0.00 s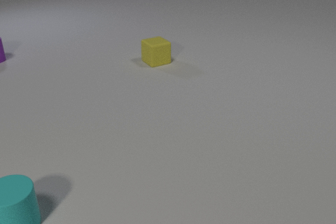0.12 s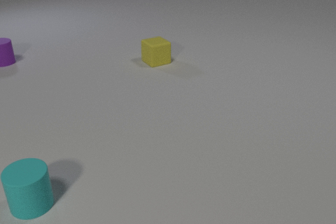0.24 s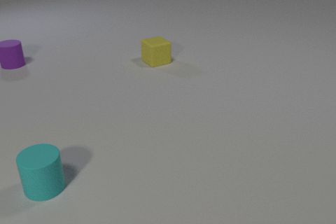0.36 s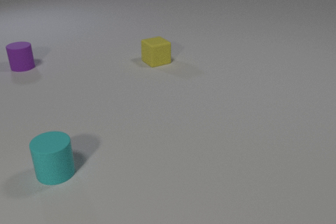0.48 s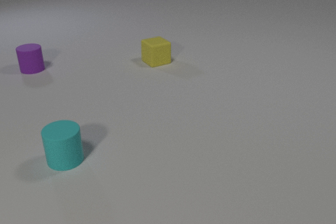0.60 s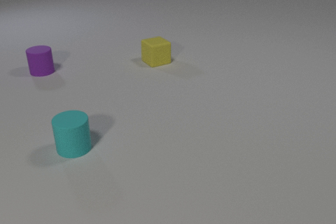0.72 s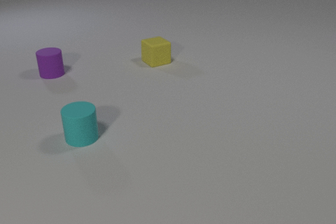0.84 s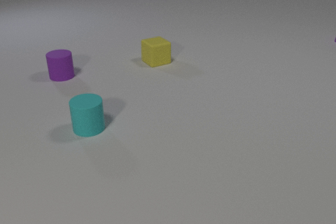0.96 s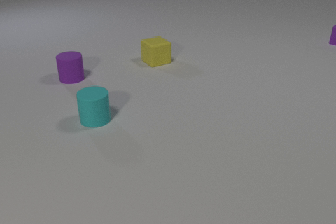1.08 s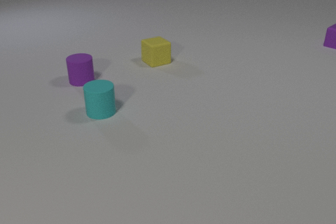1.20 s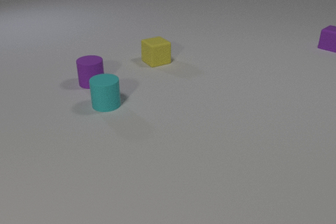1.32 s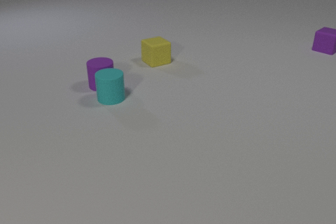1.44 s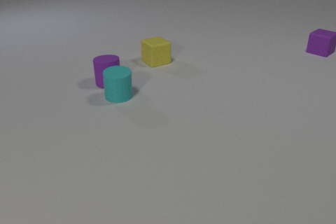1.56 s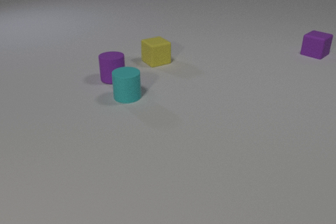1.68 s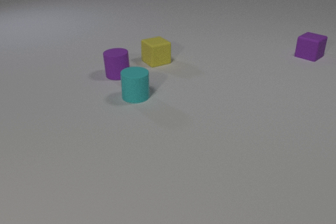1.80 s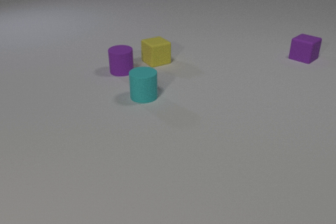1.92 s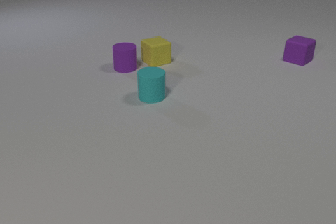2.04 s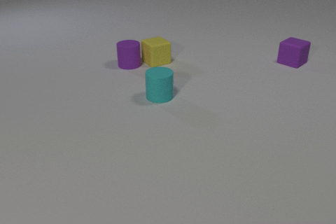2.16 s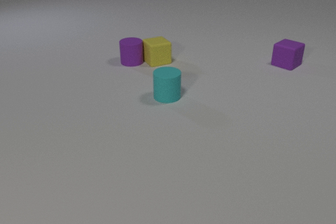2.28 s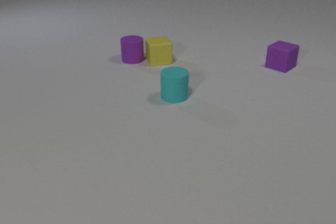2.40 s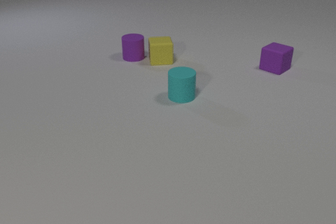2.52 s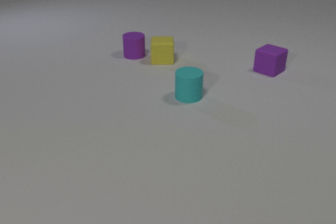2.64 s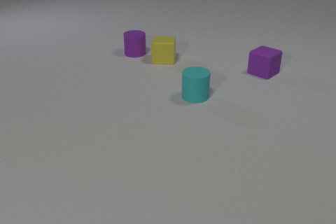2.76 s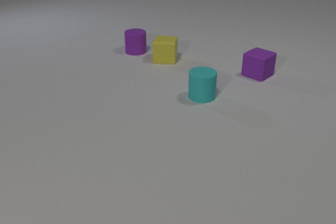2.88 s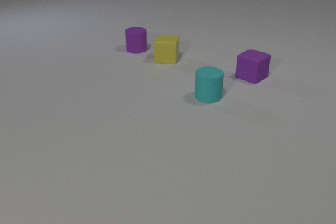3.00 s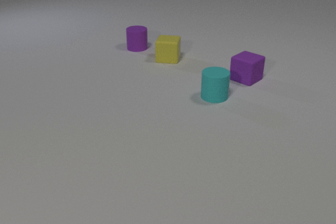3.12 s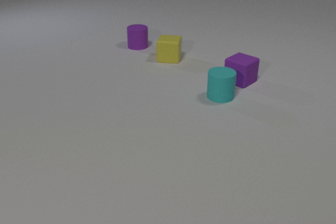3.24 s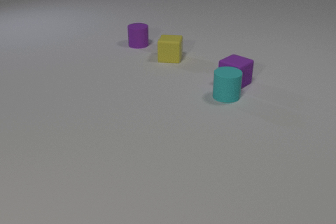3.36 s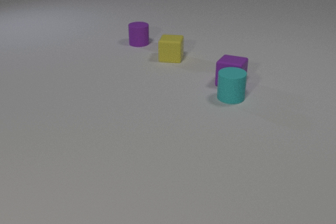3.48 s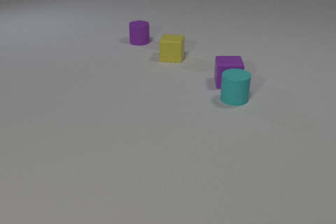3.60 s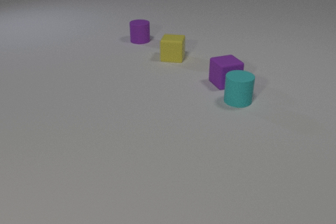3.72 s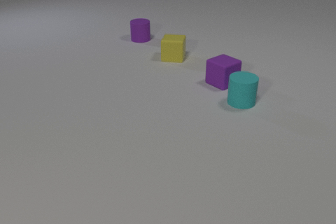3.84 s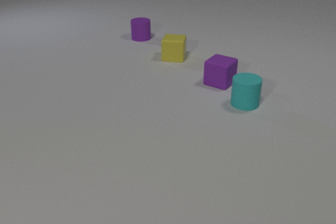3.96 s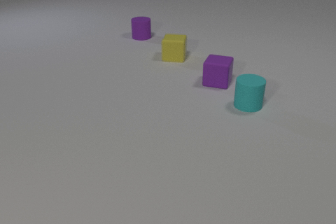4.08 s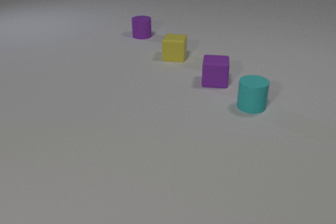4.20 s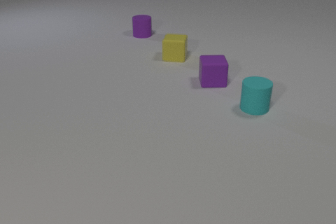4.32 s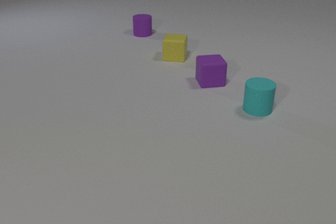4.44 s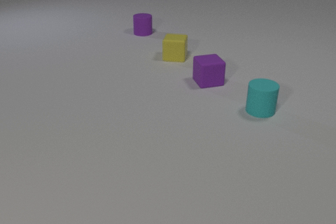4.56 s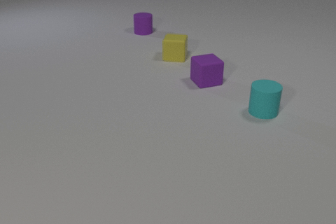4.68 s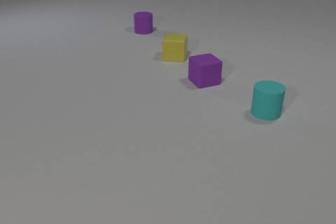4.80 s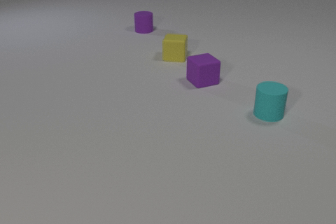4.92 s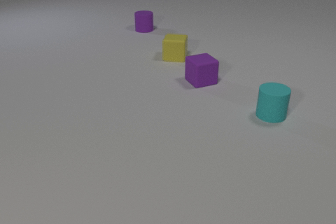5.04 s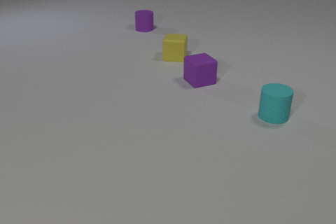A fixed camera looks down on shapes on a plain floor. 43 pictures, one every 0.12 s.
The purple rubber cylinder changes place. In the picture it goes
to the right.
The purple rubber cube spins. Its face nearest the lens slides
to the right.
0.00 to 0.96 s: The purple rubber cylinder slides toward the camera and to the right. The cyan rubber cylinder slides away from the camera and to the right. The purple rubber cube comes in at the right edge, slides toward the camera and to the left.
0.96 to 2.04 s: The purple rubber cylinder slides to the right and away from the camera. The cyan rubber cylinder slides to the right and away from the camera. The purple rubber cube slides toward the camera and to the left. The purple rubber cylinder and the cyan rubber cylinder collide.
2.04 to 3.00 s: The purple rubber cylinder slides away from the camera. The cyan rubber cylinder slides to the right. The yellow rubber cube slides to the right and away from the camera, spins clockwise seen from above by about 45 degrees, its near face sliding to the left. The purple rubber cube slides toward the camera and to the left. The purple rubber cylinder and the yellow rubber cube collide.
3.00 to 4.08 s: The purple rubber cylinder slides away from the camera. The cyan rubber cylinder slides to the right and toward the camera. The yellow rubber cube slides to the right. The purple rubber cube slides to the left and toward the camera, spins counterclockwise seen from above by about 120 degrees, its near face sliding to the right. The cyan rubber cylinder and the purple rubber cube collide.
4.08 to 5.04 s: The purple rubber cylinder slides away from the camera. The cyan rubber cylinder slides to the right and toward the camera. The purple rubber cube slides to the left, spins counterclockwise seen from above by about 30 degrees, its near face sliding to the right.
What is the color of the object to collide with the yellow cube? purple.
How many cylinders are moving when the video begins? 2.
What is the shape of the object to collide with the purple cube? cylinder.
